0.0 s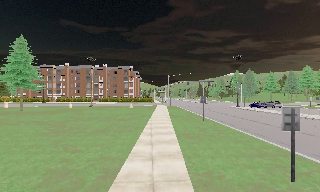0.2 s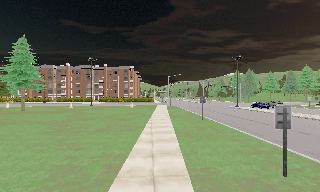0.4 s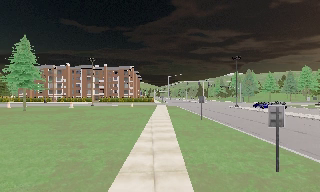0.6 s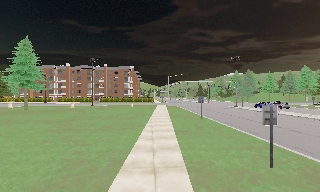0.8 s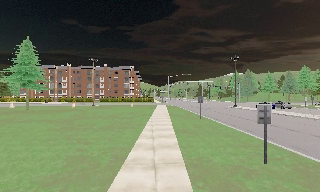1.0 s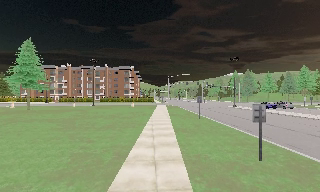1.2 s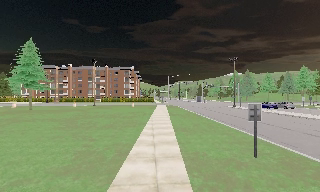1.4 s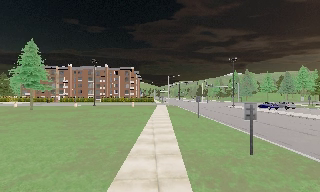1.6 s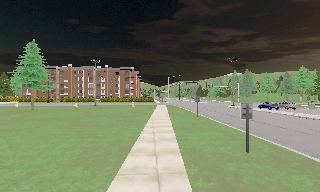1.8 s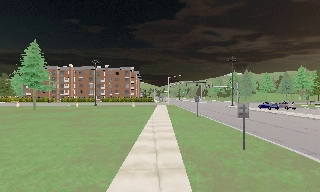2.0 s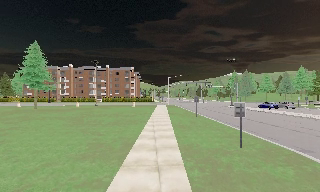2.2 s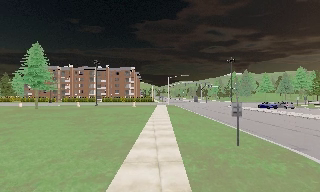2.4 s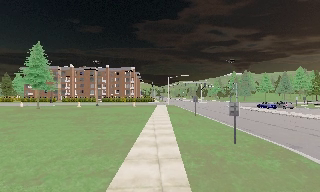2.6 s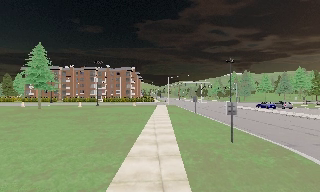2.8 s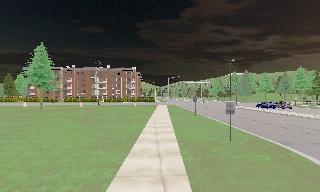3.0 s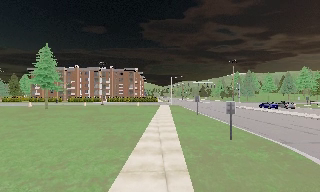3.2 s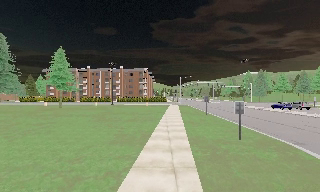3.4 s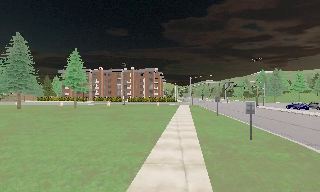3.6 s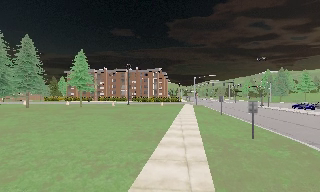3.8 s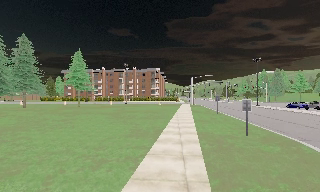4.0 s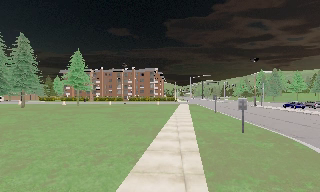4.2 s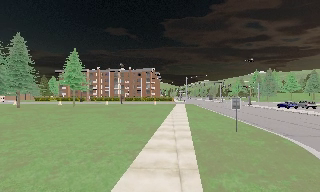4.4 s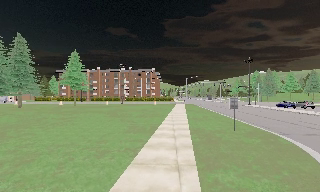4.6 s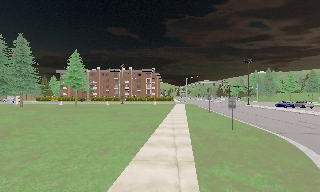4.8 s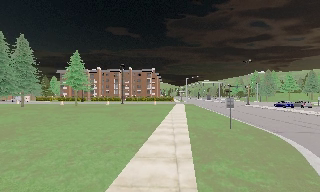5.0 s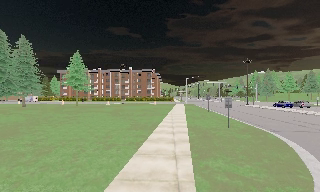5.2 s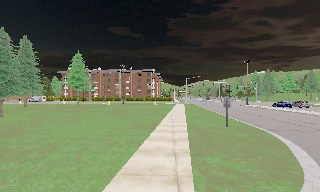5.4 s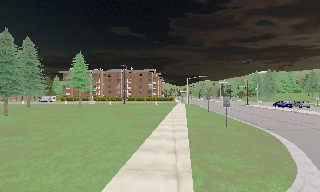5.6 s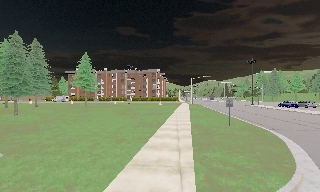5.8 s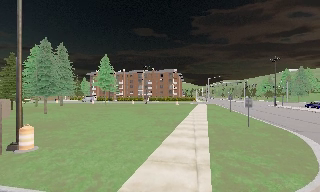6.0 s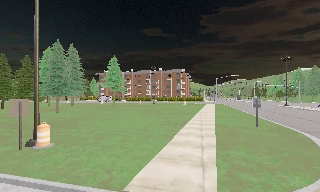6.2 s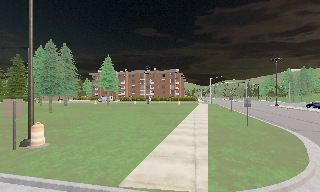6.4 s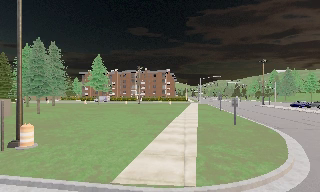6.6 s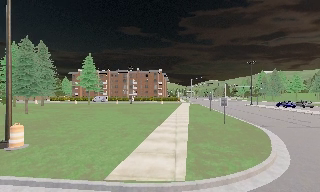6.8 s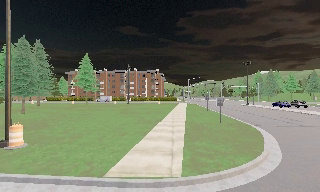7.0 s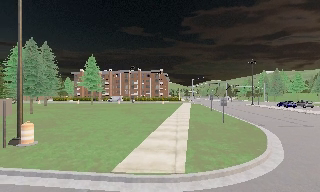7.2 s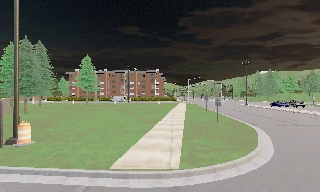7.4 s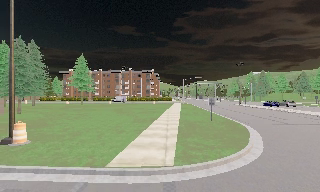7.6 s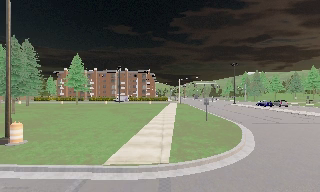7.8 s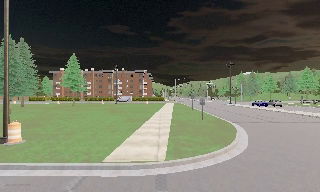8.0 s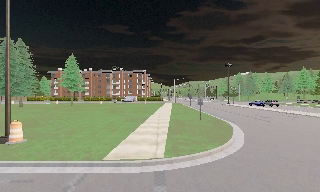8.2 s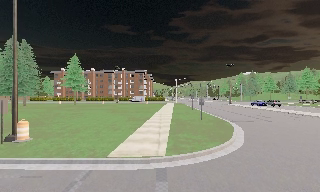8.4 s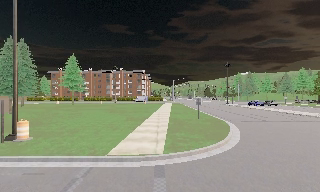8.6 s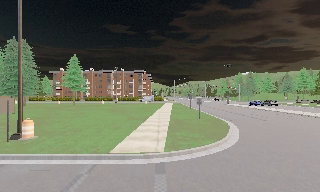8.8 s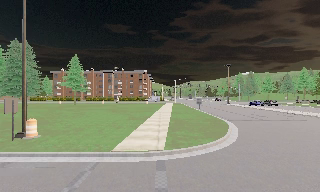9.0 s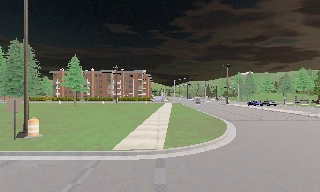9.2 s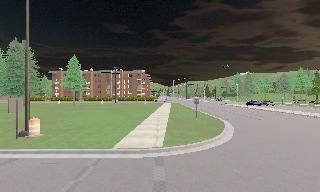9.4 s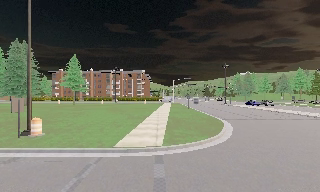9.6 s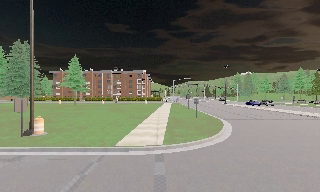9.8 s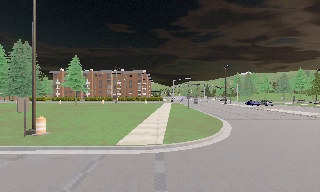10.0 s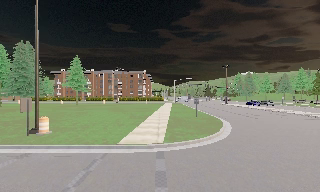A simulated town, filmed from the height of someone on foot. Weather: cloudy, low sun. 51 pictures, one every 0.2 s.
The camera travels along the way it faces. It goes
backward.
0.0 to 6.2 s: The scene slides to the right, as the camera pans about 15 degrees to its left. It travels backward, about 9 m, so what stands in front gets smaller.
6.2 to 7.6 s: The scene slides to the left, as the camera pans about 10 degrees to its right. It travels backward, about 1.5 m, so what stands in front gets smaller.
7.6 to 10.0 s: The camera travels backward, about 2.5 m, so what stands in front gets smaller.
The film runs backward here.
